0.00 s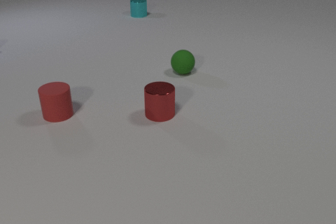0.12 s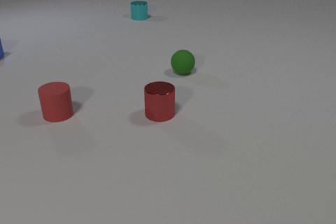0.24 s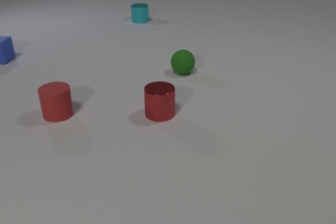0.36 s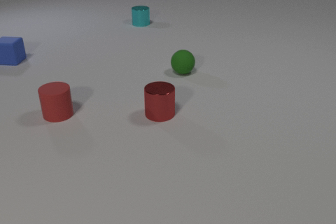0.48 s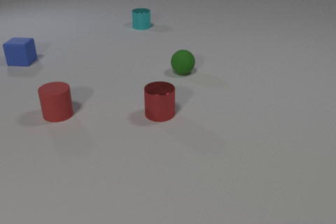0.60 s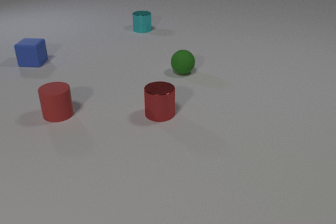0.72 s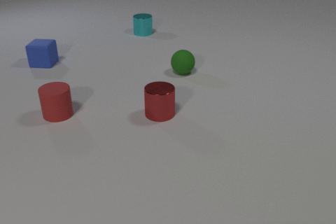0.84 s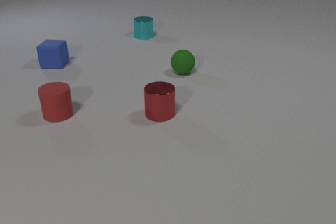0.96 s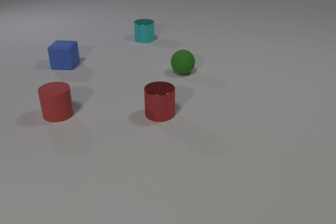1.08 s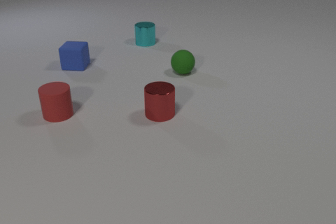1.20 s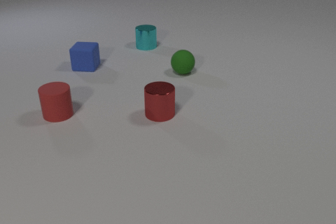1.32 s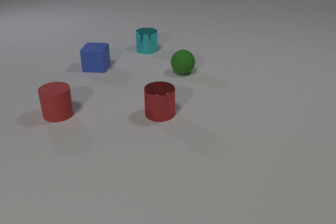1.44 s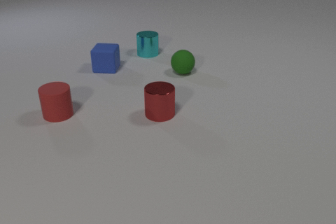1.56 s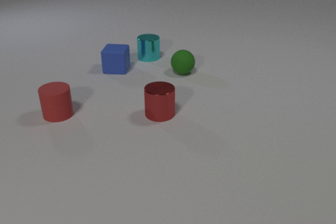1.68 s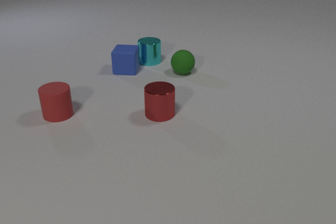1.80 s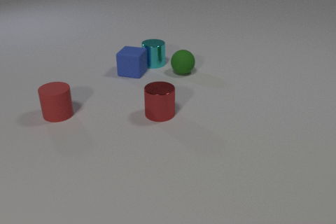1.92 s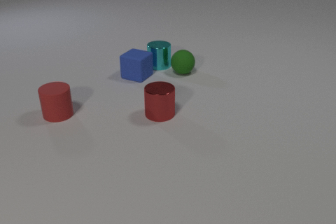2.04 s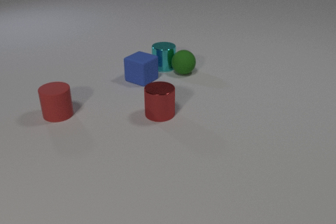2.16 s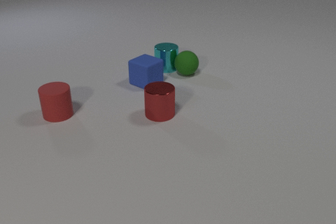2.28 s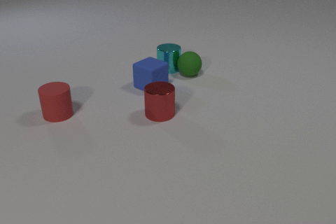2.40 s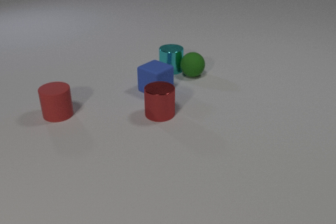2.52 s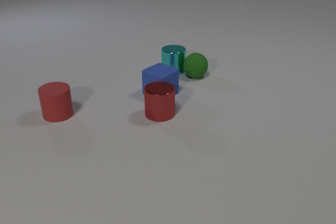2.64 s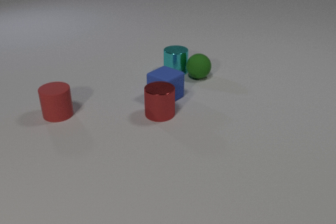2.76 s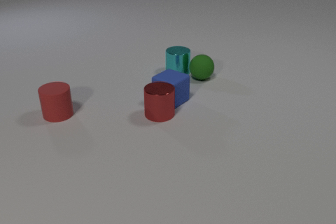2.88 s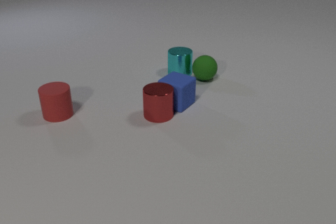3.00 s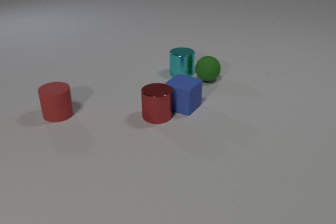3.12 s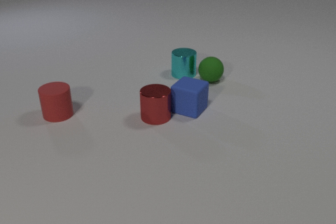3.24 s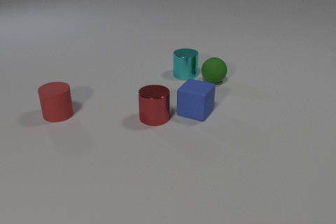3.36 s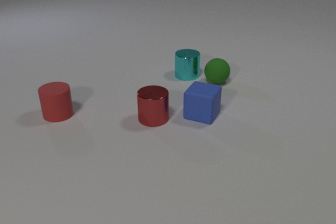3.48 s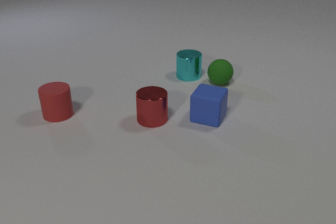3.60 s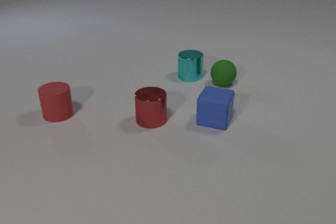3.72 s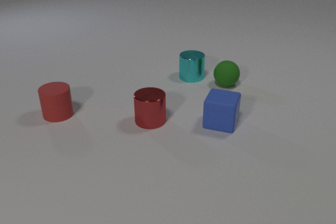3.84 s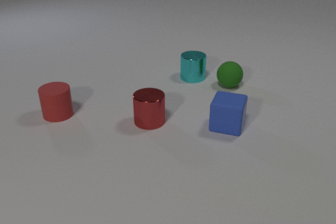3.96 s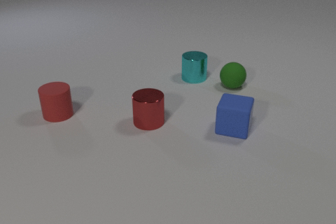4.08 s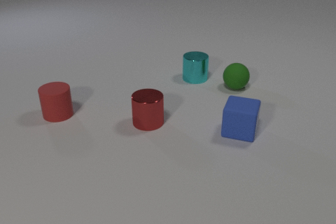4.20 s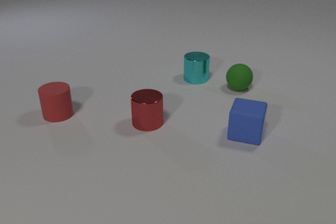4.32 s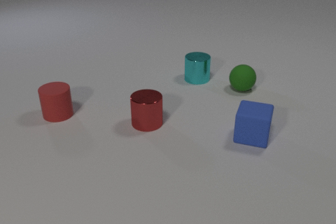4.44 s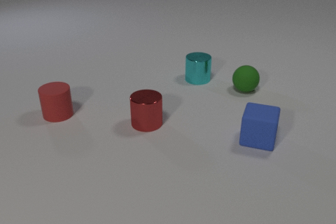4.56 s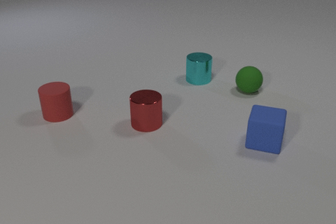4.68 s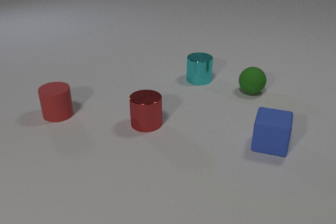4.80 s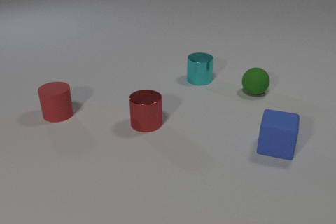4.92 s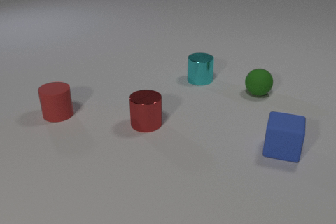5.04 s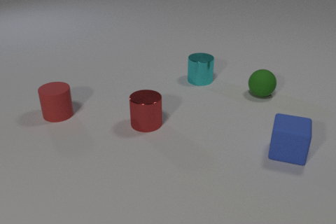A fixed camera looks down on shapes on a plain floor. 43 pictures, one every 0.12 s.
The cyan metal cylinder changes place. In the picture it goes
toward the camera.
The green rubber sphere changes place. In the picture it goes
to the right.
0.00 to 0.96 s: The blue rubber cube comes in at the left edge, slides to the right and toward the camera. The cyan metal cylinder slides toward the camera.
0.96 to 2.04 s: The blue rubber cube slides to the right and toward the camera, spins so that its near face slides to the left, clockwise seen from above. The cyan metal cylinder slides toward the camera. The blue rubber cube and the cyan metal cylinder collide. The cyan metal cylinder and the green rubber sphere collide.
2.04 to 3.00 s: The blue rubber cube slides toward the camera and to the right. The cyan metal cylinder slides to the right and toward the camera. The green rubber sphere rolls to the right and toward the camera. The blue rubber cube and the red metal cylinder collide.
3.00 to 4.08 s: The blue rubber cube slides to the right and toward the camera. The cyan metal cylinder slides to the right and toward the camera. The red metal cylinder slides toward the camera and to the left. The green rubber sphere rolls to the right and toward the camera.
4.08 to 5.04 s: The blue rubber cube slides to the right and toward the camera. The cyan metal cylinder slides to the right. The green rubber sphere rolls to the right and toward the camera.
What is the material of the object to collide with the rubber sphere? metal.
What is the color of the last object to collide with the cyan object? green.
Are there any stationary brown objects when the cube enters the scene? no.
